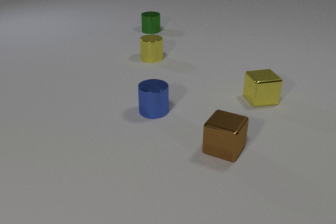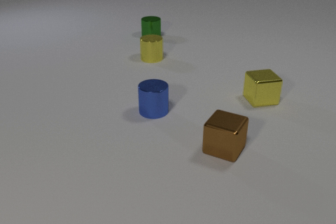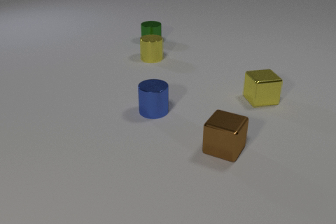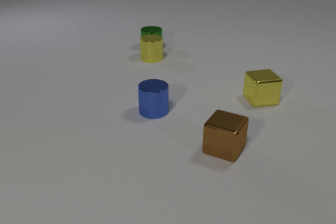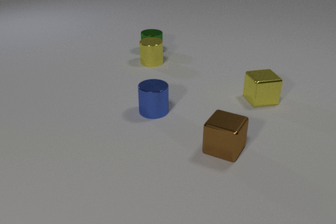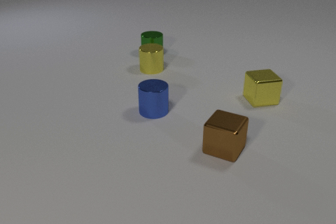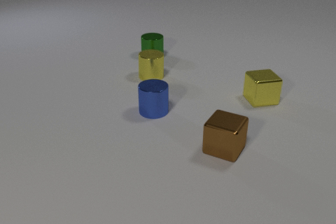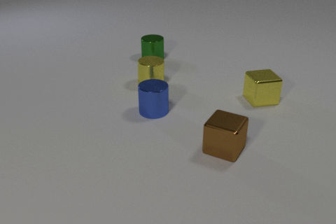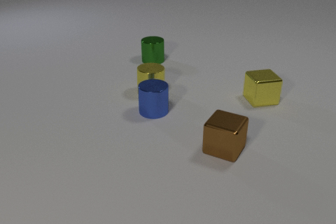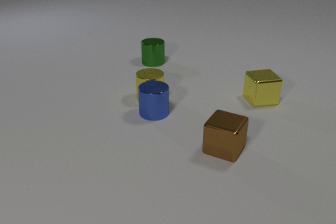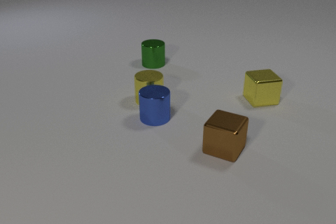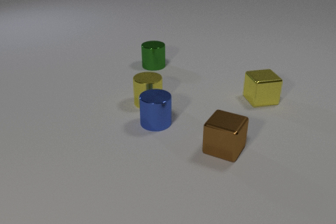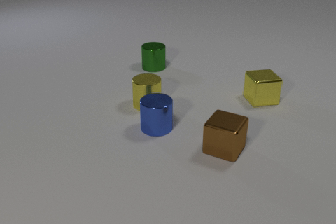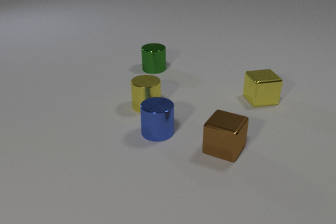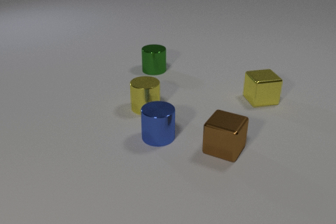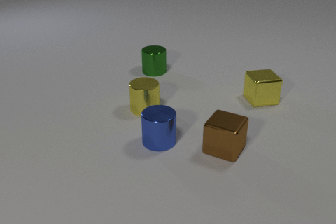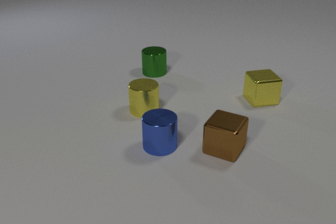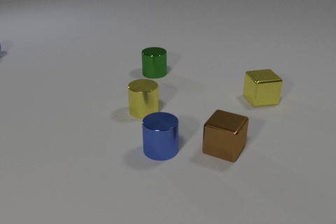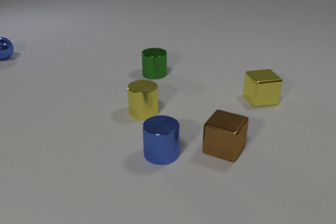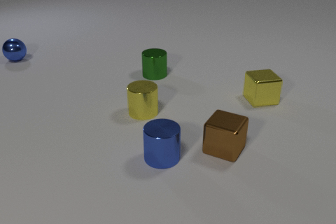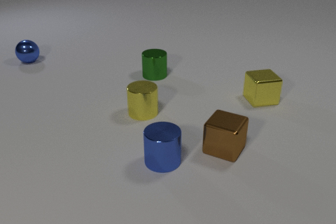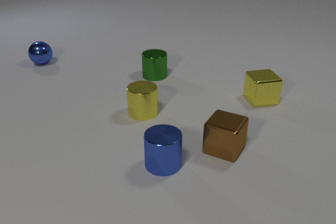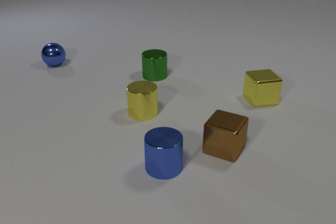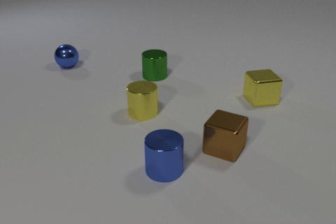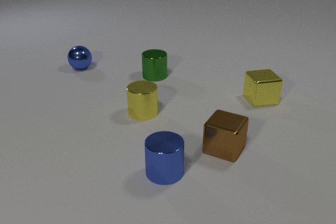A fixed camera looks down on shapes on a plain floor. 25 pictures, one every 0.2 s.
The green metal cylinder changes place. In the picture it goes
toward the camera.
The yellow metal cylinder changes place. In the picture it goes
toward the camera.
0.0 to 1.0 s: The green metal cylinder slides toward the camera. The yellow metal cylinder slides toward the camera. The green metal cylinder and the yellow metal cylinder collide.
1.0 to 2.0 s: The green metal cylinder slides toward the camera. The yellow metal cylinder slides toward the camera. The blue metal cylinder slides toward the camera. The yellow metal cylinder and the blue metal cylinder collide.
2.0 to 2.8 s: The green metal cylinder slides toward the camera. The yellow metal cylinder slides toward the camera. The blue metal cylinder slides toward the camera.
2.8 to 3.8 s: The green metal cylinder slides toward the camera. The yellow metal cylinder slides toward the camera. The blue metal sphere comes in at the left edge, rolls to the right and toward the camera. The blue metal cylinder slides toward the camera.
3.8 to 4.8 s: The blue metal sphere rolls to the right and toward the camera. The blue metal cylinder slides toward the camera.
What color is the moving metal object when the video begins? green.
Are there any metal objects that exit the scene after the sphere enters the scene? no.
What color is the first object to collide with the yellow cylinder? green.
